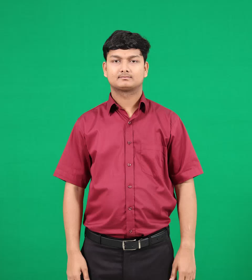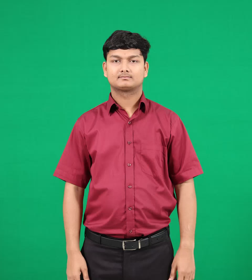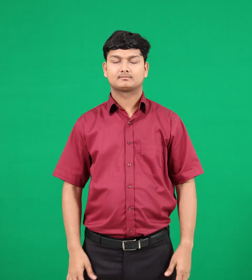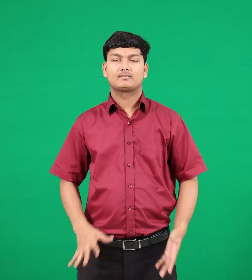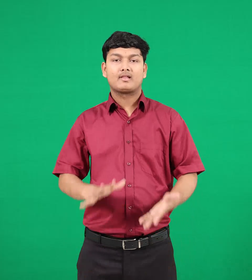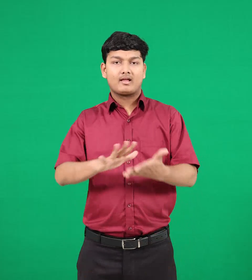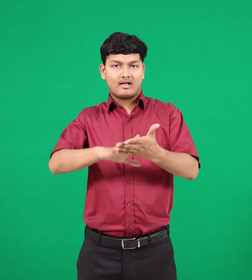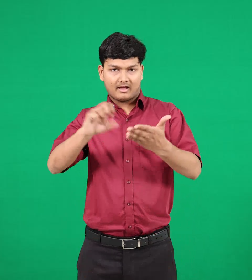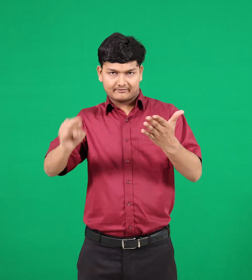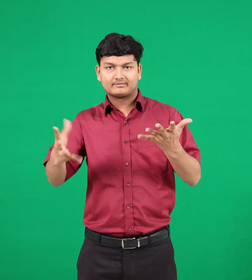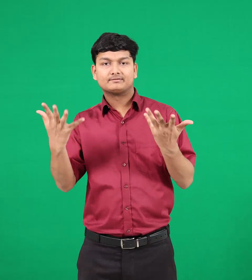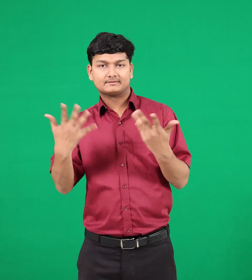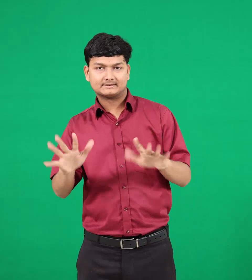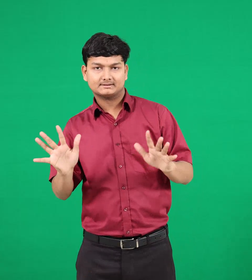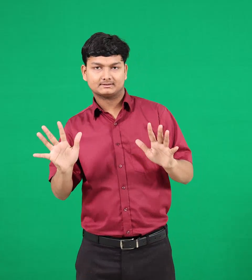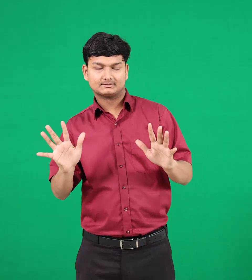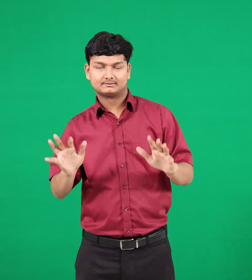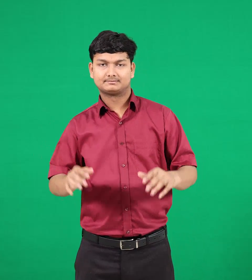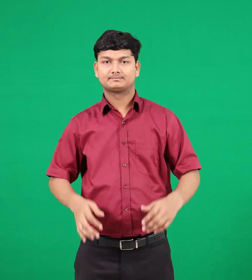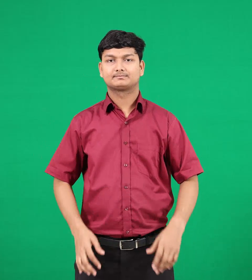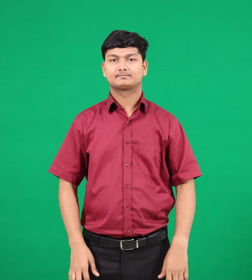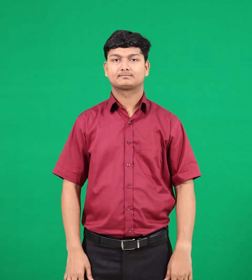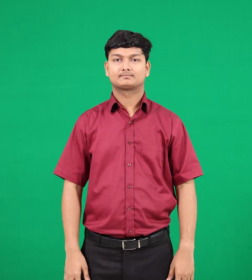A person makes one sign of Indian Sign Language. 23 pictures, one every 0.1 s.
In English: removed
